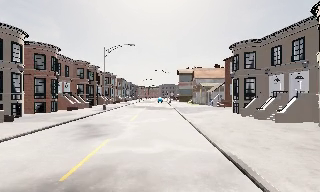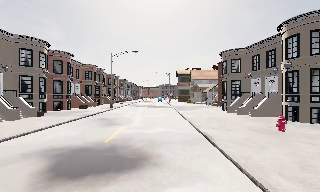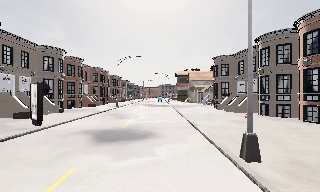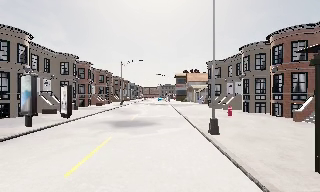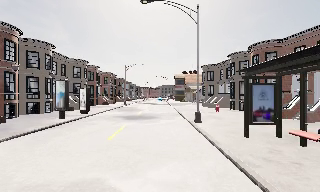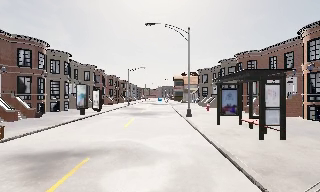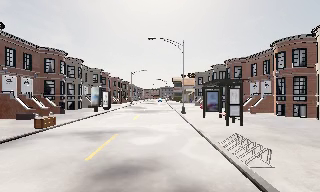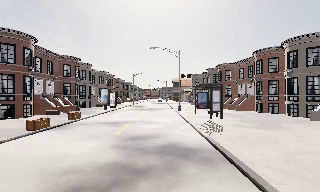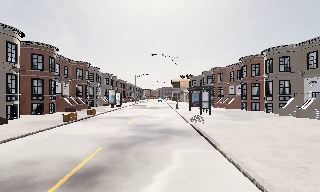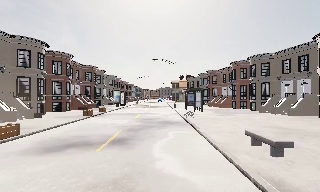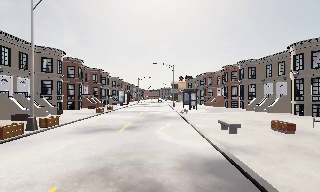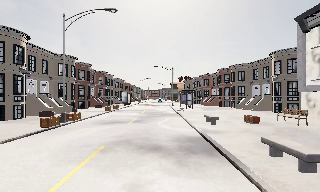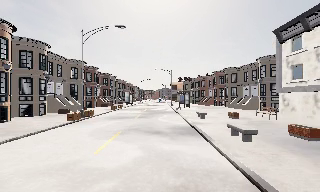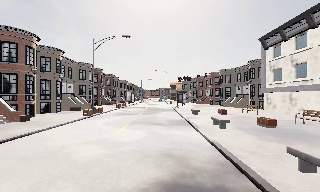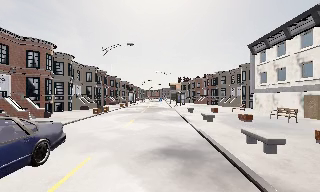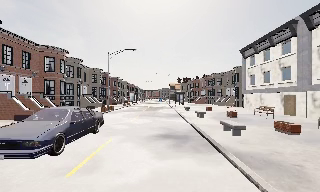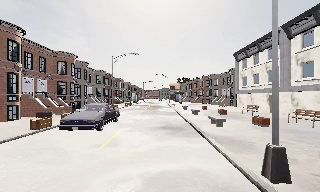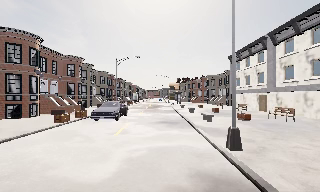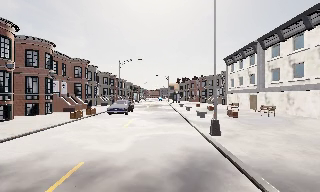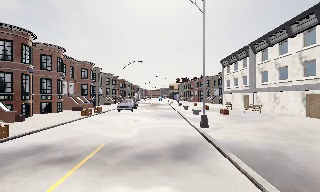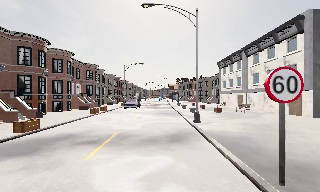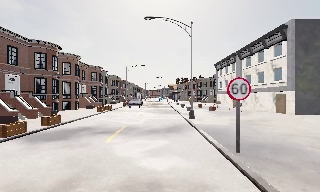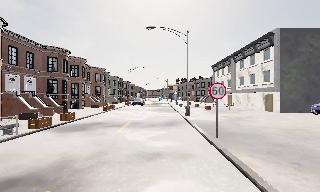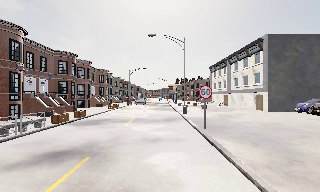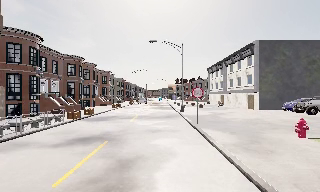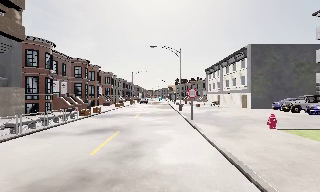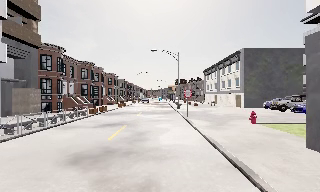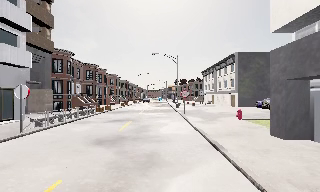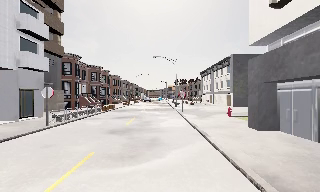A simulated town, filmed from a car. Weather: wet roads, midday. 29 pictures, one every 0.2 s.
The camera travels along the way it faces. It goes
backward.
0.0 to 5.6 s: The camera travels backward, about 65 m, so what stands in front gets smaller. It loses speed.
The film runs backward here.
